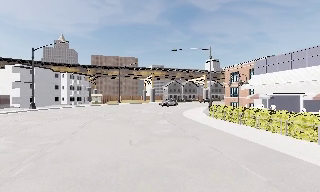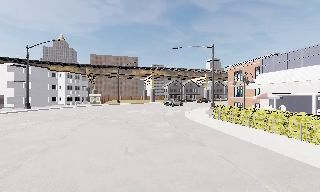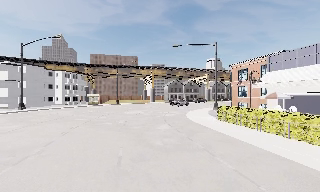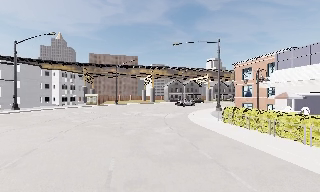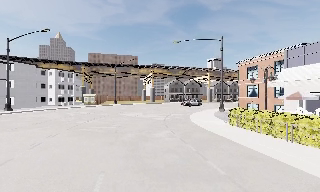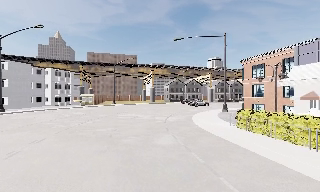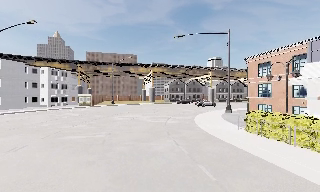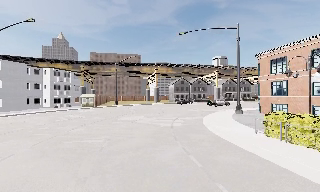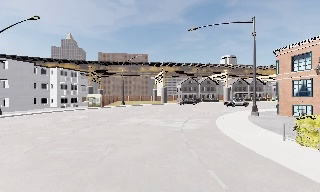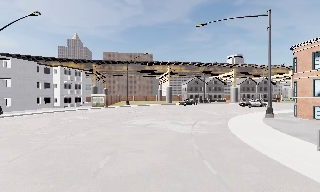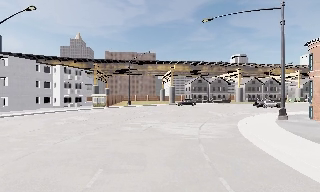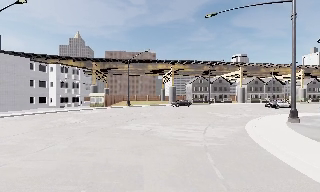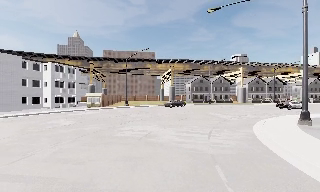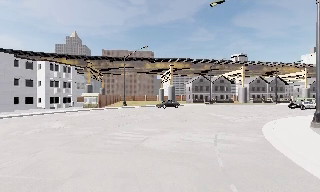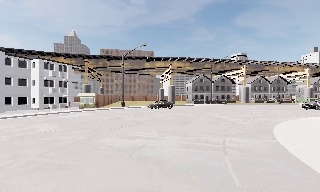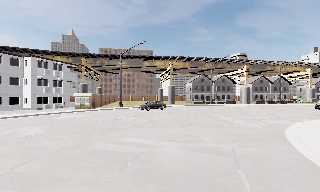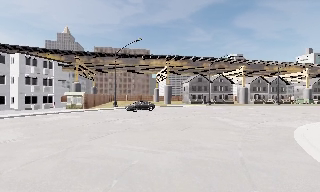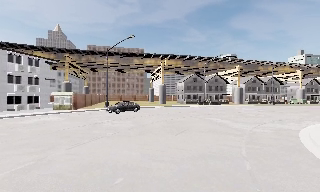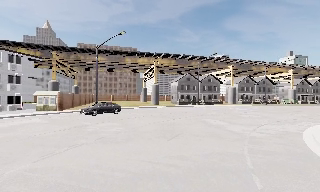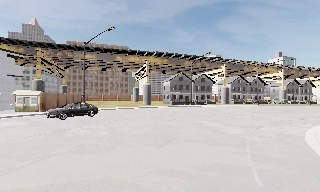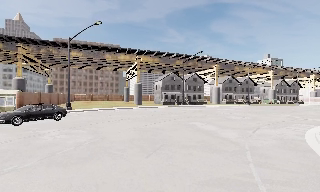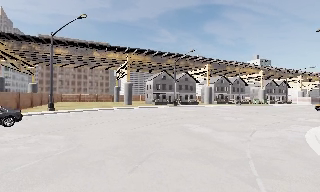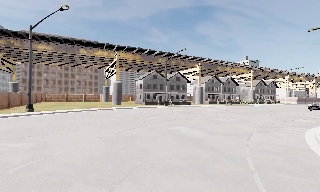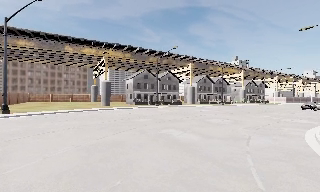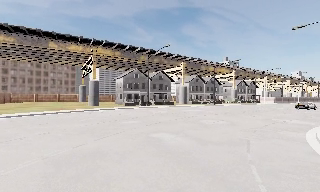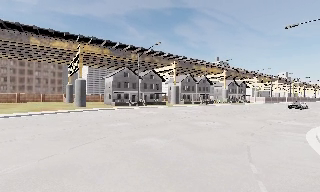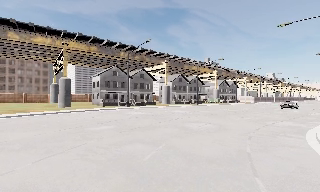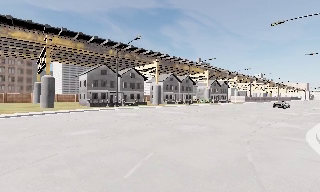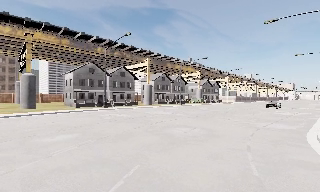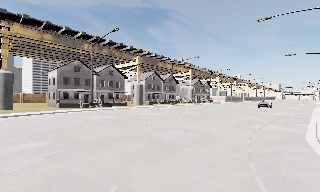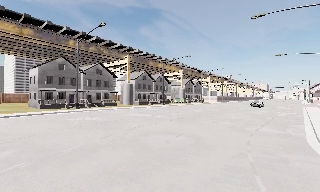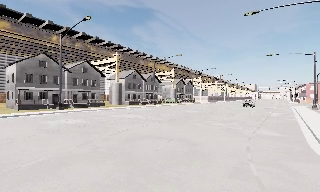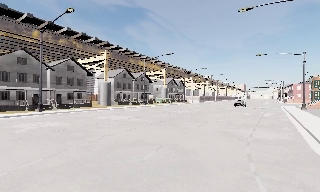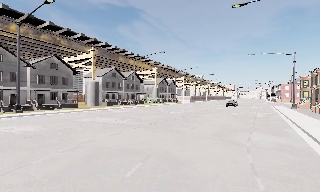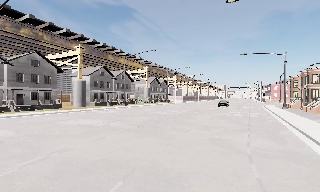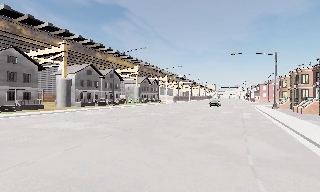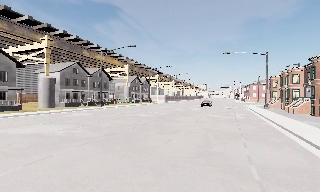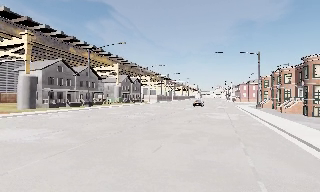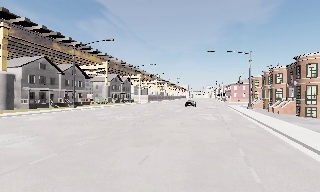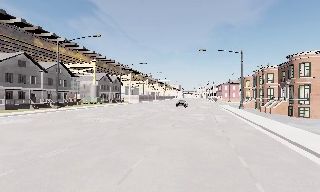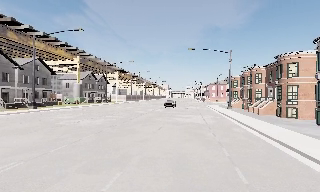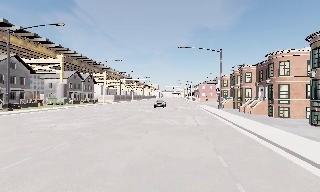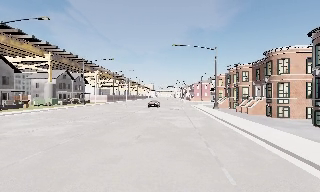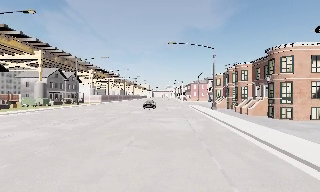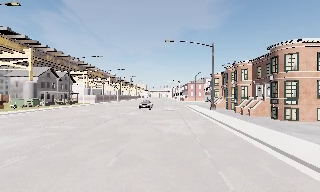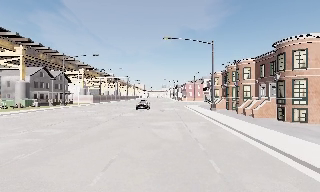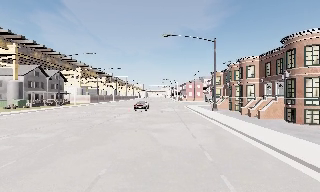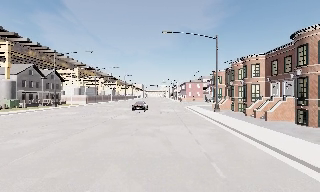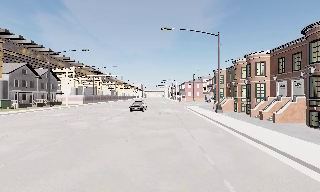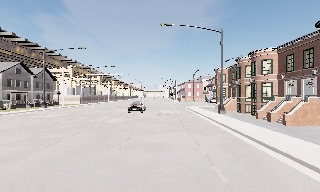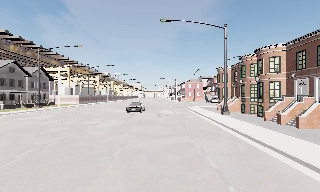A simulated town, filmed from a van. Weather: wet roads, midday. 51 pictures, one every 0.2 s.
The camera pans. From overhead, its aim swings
clockwise.
The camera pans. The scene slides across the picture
to the left.
0.0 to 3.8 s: The camera travels forward, about 20 m, so what stands in front looms larger.
3.8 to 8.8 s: The camera swings to its right by about 70 degrees, and the scene slides to the left. It travels forward, about 30 m.
8.8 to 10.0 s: The camera travels forward, about 7 m, so what stands in front looms larger.
The film runs forward here.
